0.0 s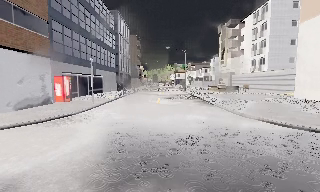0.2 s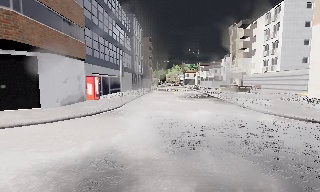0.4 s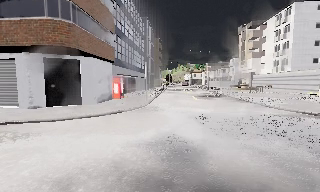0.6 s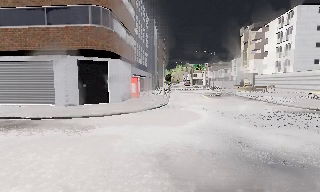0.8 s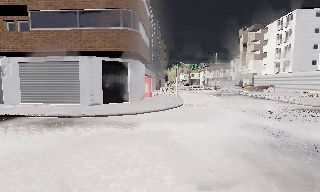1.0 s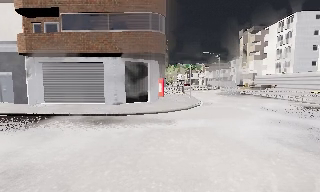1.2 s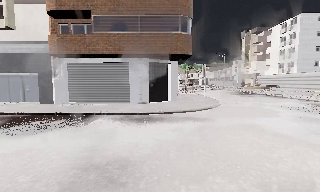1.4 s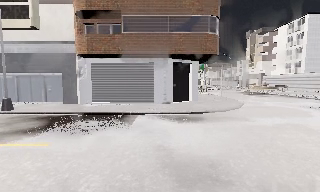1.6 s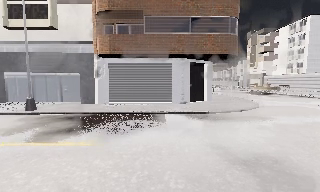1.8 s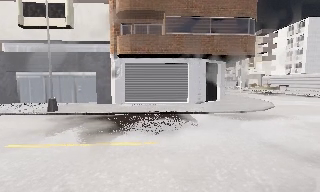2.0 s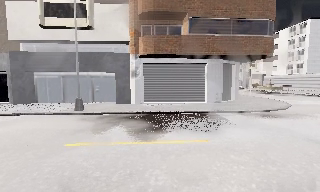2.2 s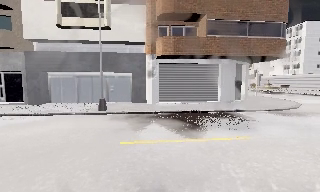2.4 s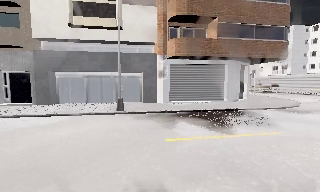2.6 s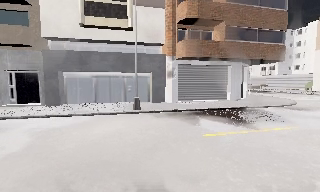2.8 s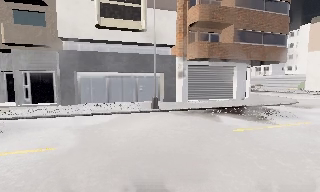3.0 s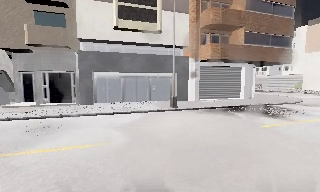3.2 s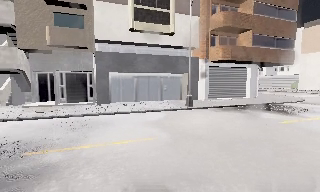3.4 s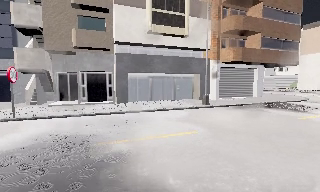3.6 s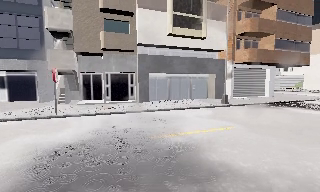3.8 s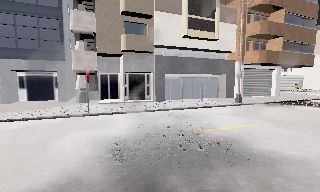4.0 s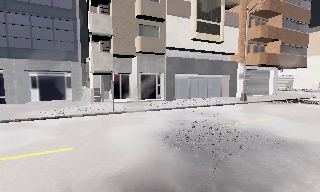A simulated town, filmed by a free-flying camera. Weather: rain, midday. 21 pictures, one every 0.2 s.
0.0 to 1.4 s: The camera travels to its left and backward, about 12 m, so close, fixed things drift to the right.
1.4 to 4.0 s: The camera pans to its right, which is clockwise from overhead, by about 25 degrees. It travels to its left, about 20 m, so close, fixed things drift to the right.
The film runs backward here.
